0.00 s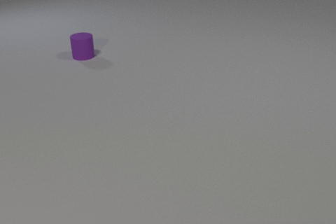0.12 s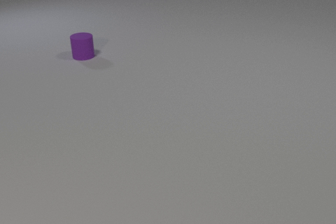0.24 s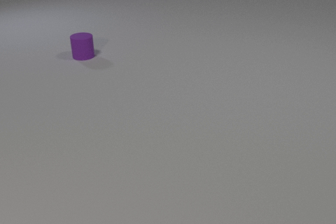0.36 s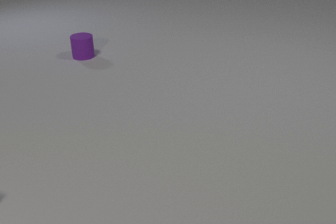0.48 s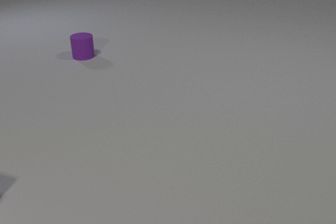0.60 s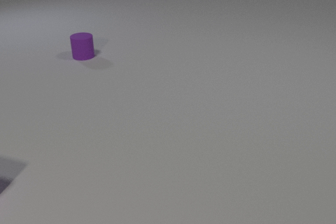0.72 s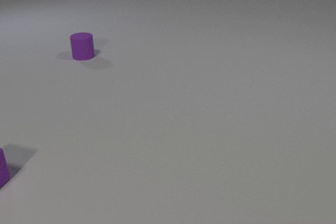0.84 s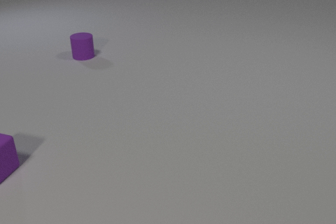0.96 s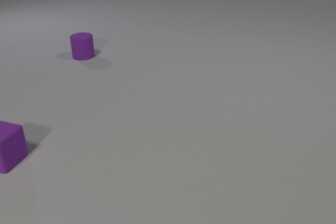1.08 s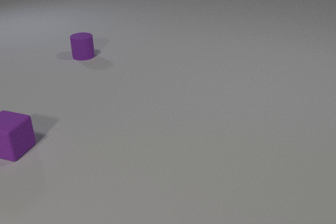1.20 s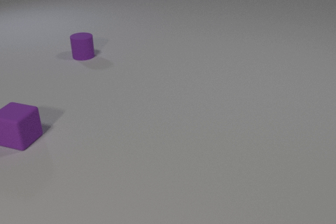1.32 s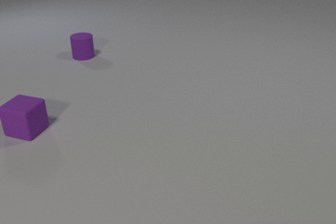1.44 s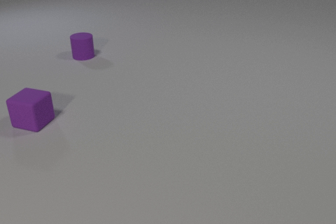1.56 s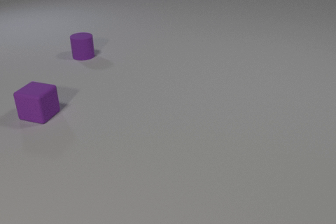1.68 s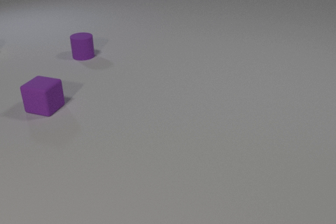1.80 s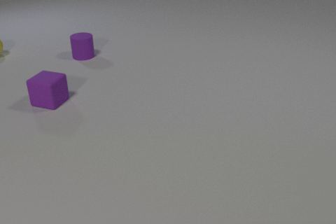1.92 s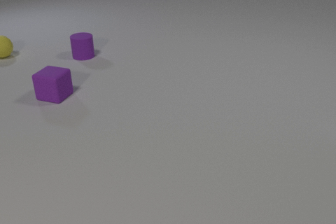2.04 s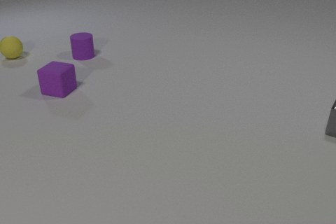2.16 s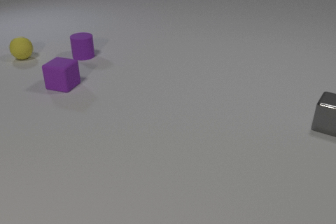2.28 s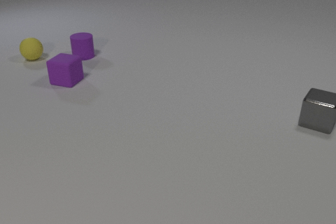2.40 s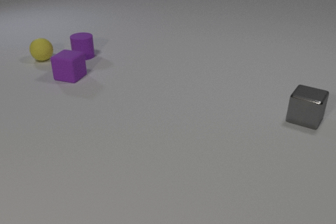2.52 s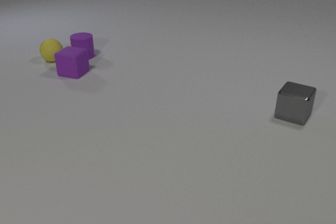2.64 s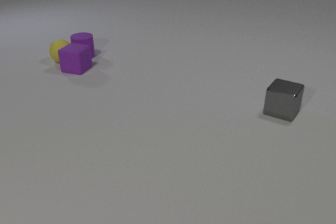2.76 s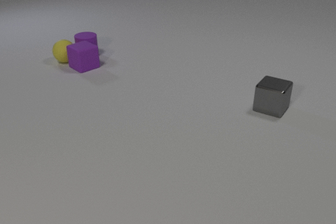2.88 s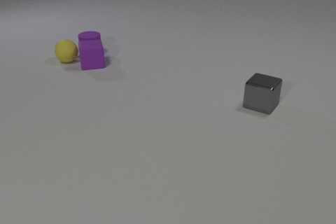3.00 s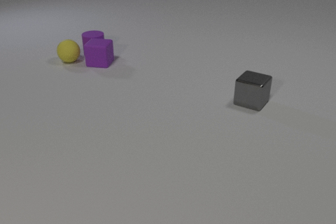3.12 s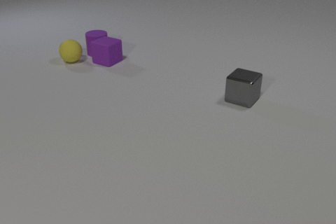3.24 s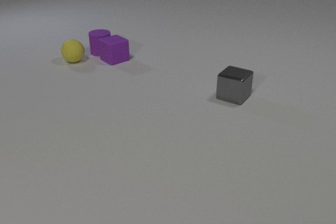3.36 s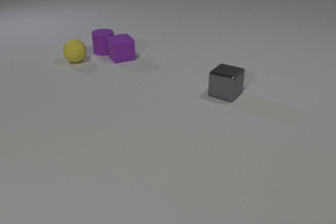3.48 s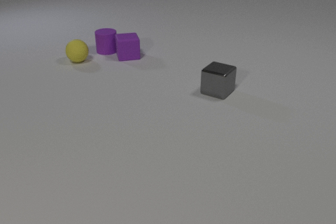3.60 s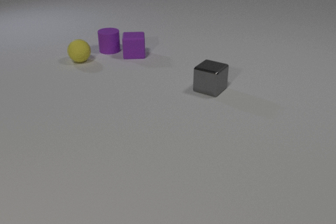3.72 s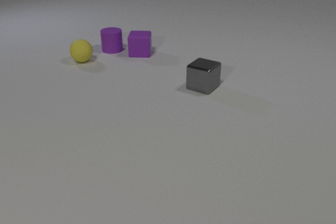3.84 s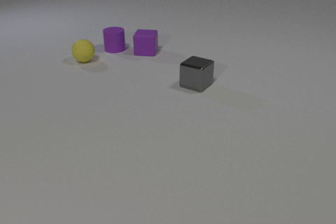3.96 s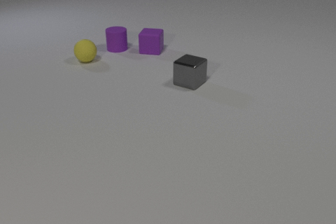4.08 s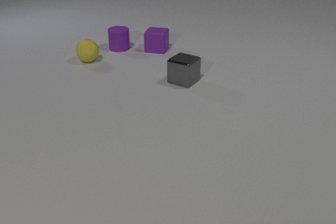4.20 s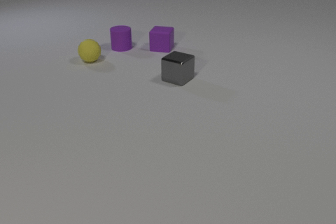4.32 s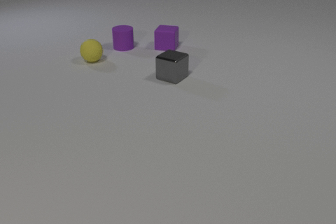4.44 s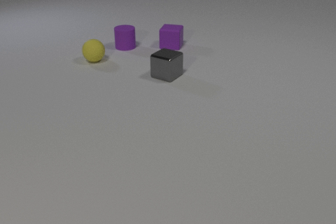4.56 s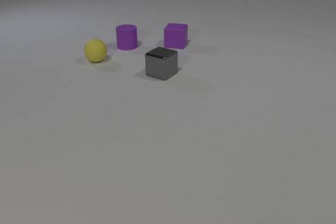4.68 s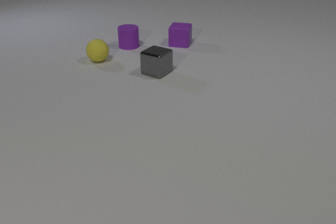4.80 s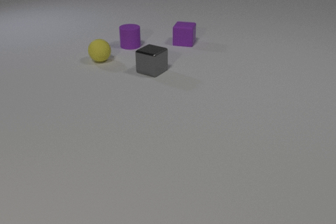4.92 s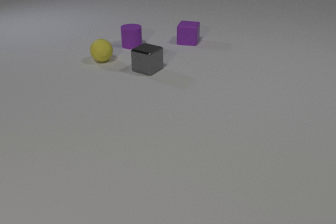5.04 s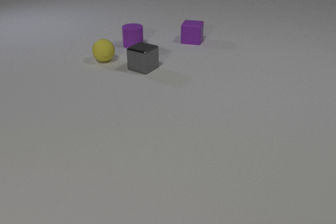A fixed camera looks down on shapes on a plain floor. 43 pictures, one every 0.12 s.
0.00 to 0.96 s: The purple rubber cube comes in at the left edge, slides away from the camera and to the right.
0.96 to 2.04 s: The purple rubber cube slides away from the camera and to the right. The yellow rubber sphere comes in at the left edge, rolls to the right and toward the camera. The gray metal cube comes in at the right edge, slides to the left.
2.04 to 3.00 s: The purple rubber cube slides away from the camera and to the right, spins clockwise seen from above by about 75 degrees, its near face sliding to the left. The yellow rubber sphere rolls to the right and toward the camera. The purple rubber cylinder slides to the right and away from the camera. The gray metal cube slides to the left. The yellow rubber sphere and the purple rubber cylinder collide. The purple rubber cube and the yellow rubber sphere collide.
3.00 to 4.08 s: The purple rubber cube slides to the right and away from the camera, spins clockwise seen from above by about 90 degrees, its near face sliding to the left. The yellow rubber sphere rolls to the right. The purple rubber cylinder slides to the right and away from the camera. The gray metal cube slides to the left and away from the camera. The purple rubber cube and the purple rubber cylinder collide.
4.08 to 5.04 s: The purple rubber cube slides to the right and away from the camera. The yellow rubber sphere rolls to the right. The purple rubber cylinder slides to the right and away from the camera. The gray metal cube slides to the left and away from the camera.
Are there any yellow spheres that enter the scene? yes.
Are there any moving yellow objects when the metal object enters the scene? yes.
How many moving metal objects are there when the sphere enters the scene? 0.
